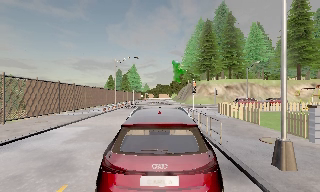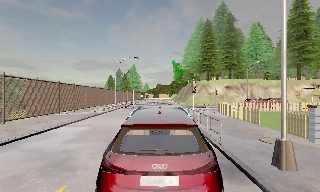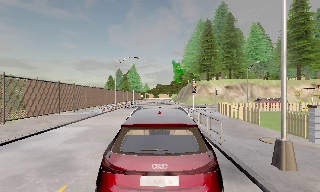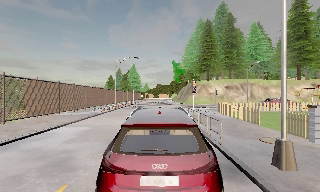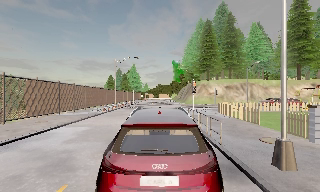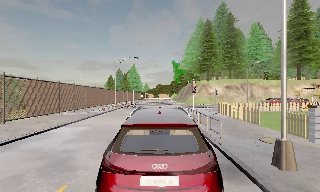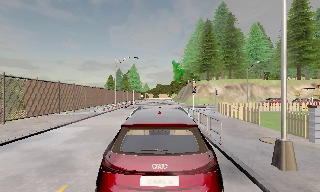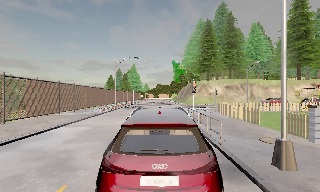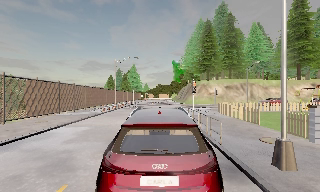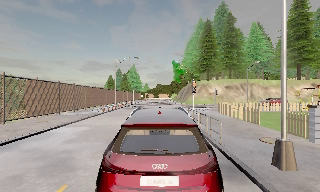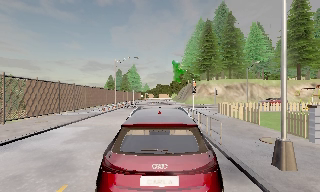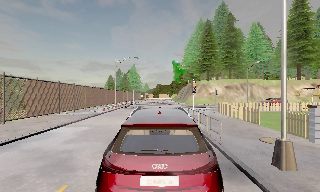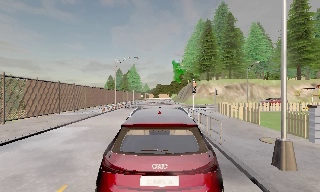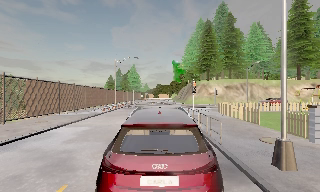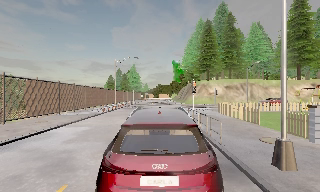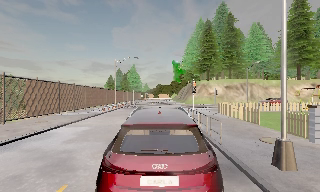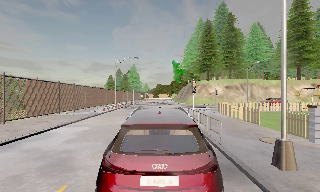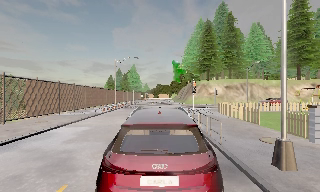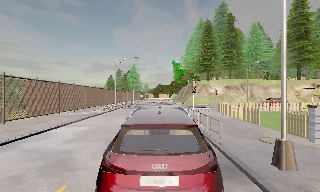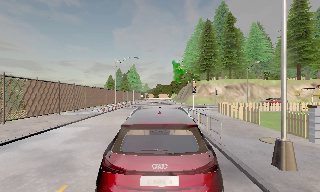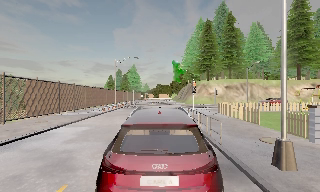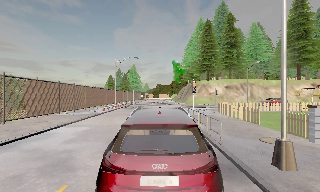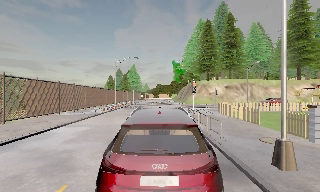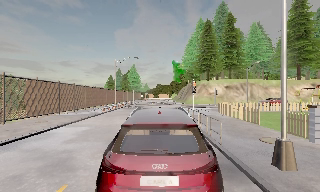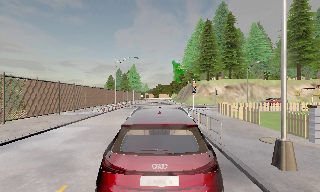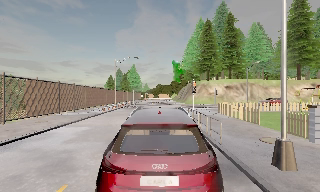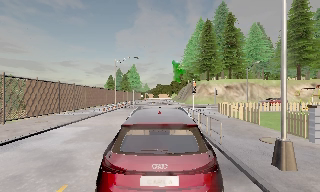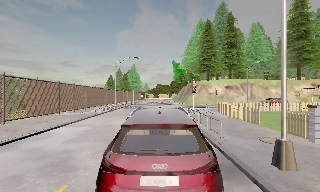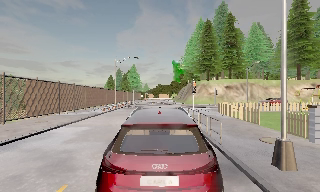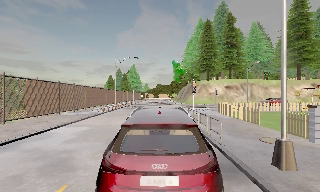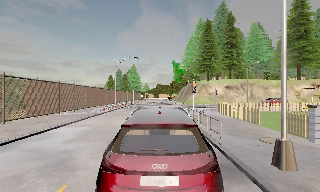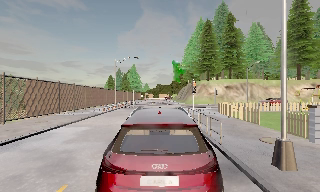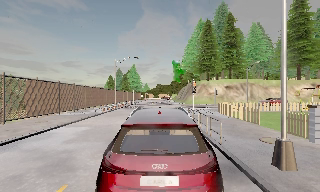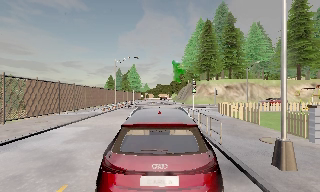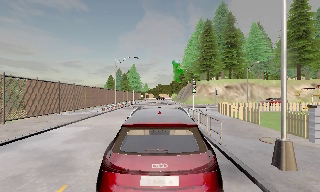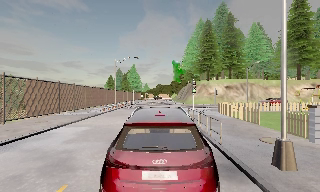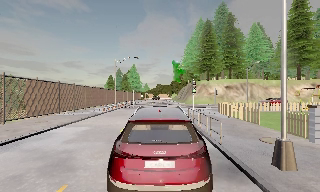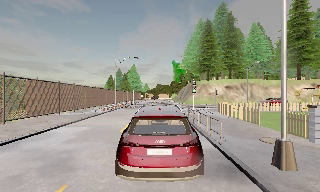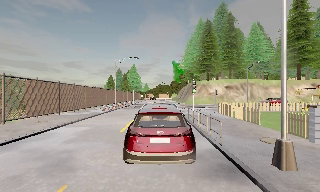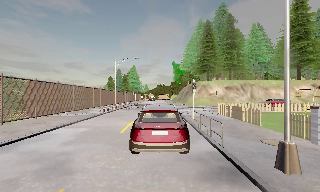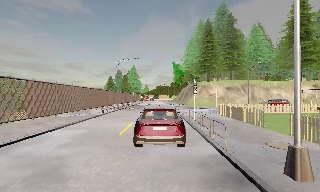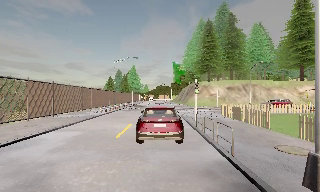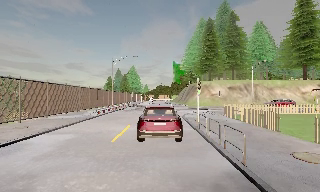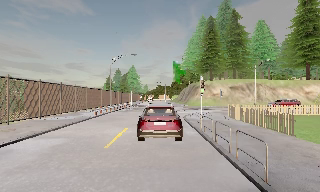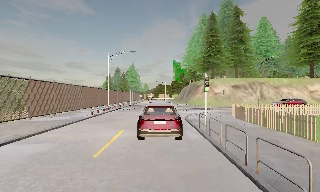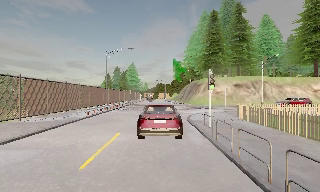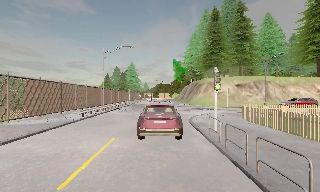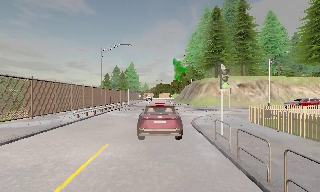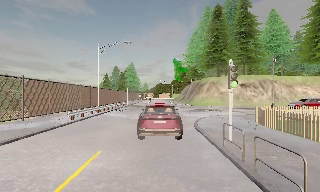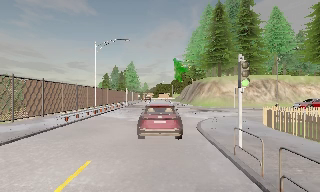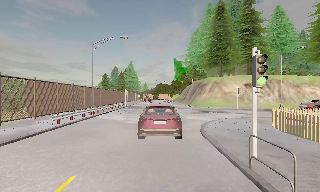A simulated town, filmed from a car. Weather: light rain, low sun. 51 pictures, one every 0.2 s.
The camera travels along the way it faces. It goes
forward.
0.0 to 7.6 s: The camera keeps its place and its aim.
7.6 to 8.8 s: The camera travels forward, about 3.5 m, so what stands in front looms larger. It gains speed.
8.8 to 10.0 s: The camera travels forward, about 5 m, so what stands in front looms larger.
The film runs forward here.
